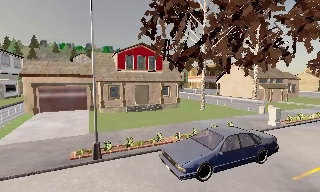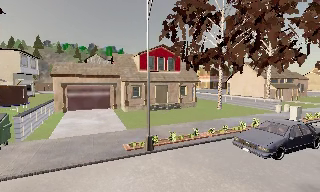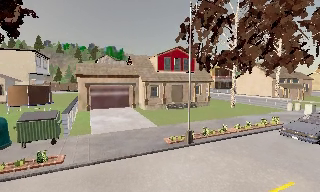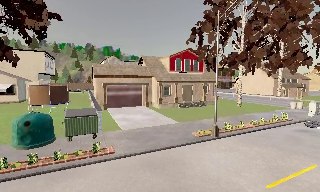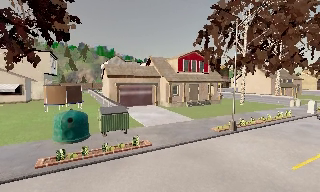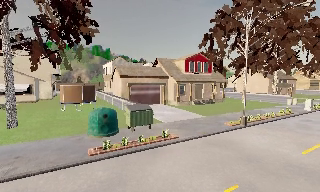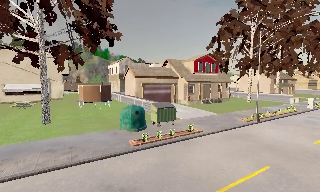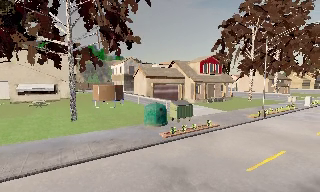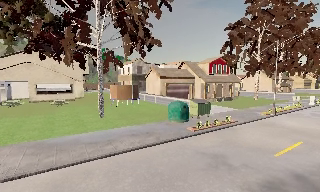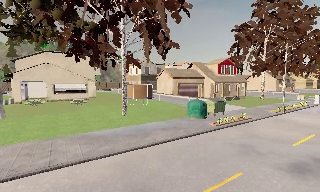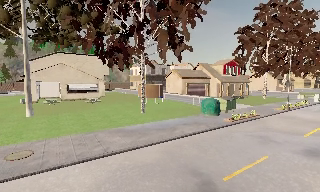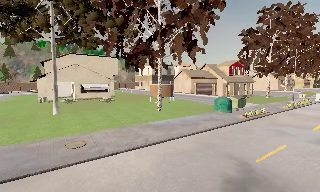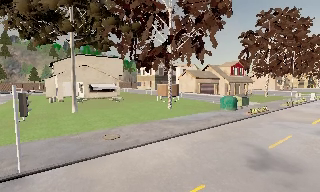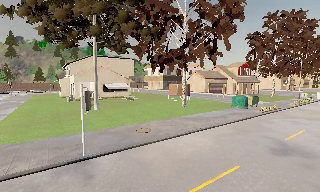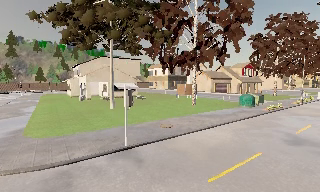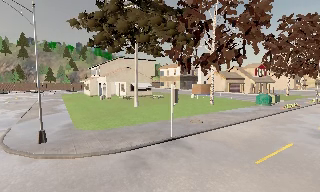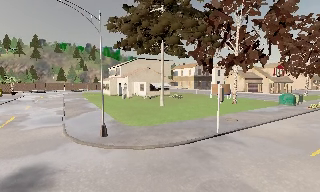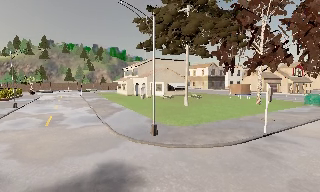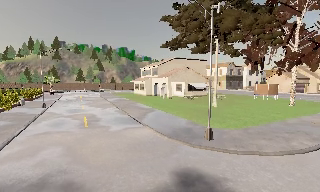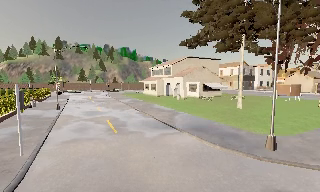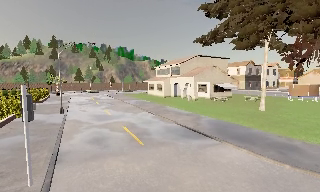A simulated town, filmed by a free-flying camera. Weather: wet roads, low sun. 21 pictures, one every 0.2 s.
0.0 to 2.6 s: The camera pans to its right, which is clockwise from overhead, by about 10 degrees. It travels to its left and backward, about 30 m, so close, fixed things drift to the right.
2.6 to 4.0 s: The camera travels to its left, about 17 m, so close, fixed things drift to the right.
The film runs backward here.
